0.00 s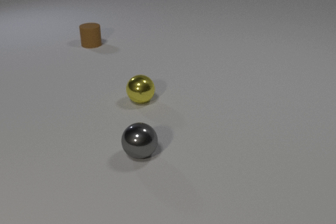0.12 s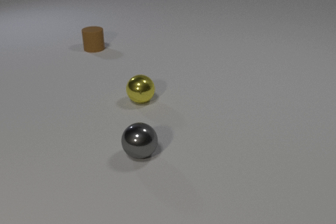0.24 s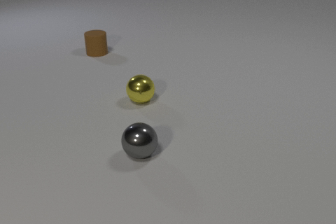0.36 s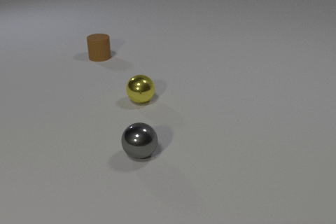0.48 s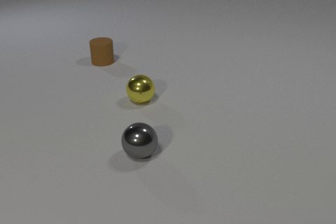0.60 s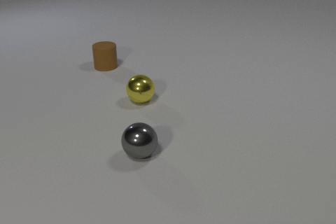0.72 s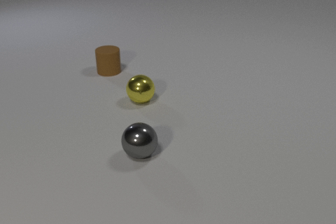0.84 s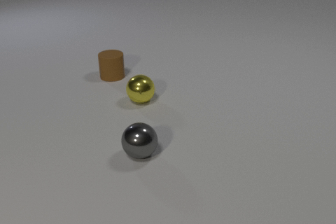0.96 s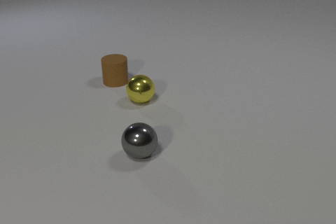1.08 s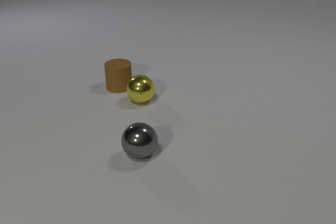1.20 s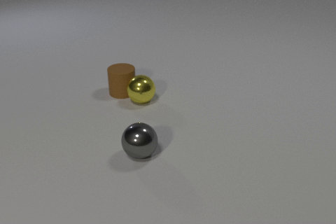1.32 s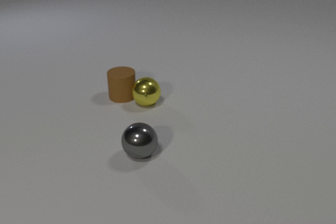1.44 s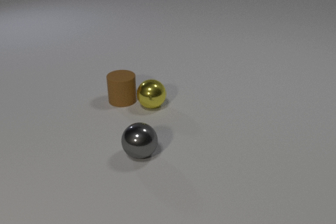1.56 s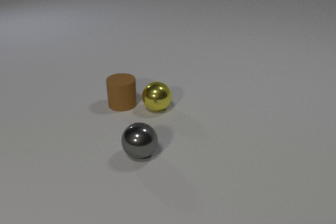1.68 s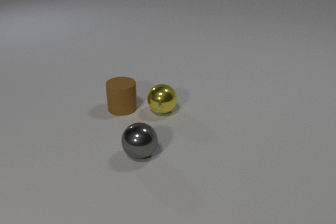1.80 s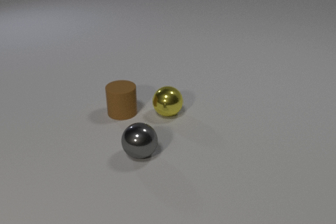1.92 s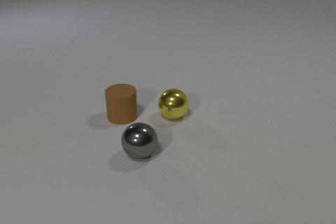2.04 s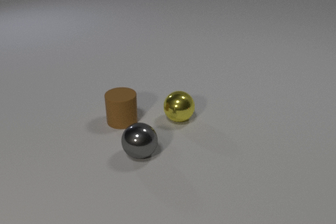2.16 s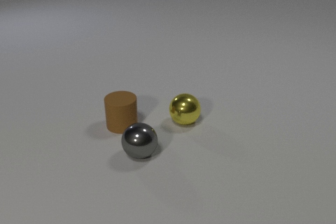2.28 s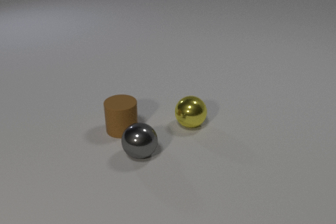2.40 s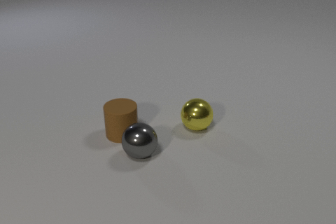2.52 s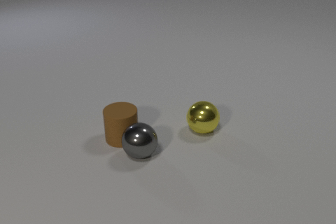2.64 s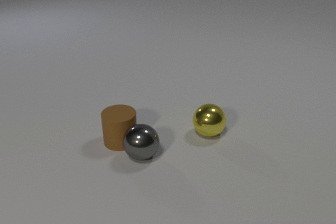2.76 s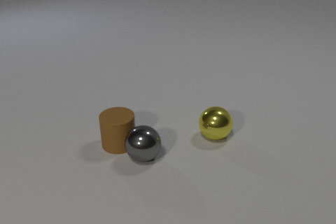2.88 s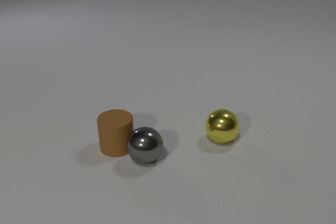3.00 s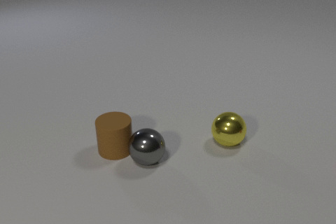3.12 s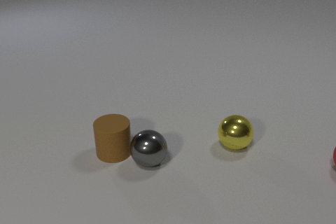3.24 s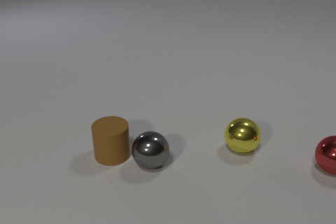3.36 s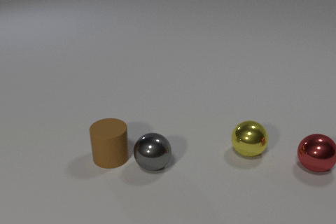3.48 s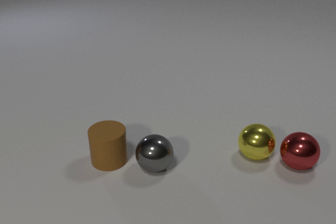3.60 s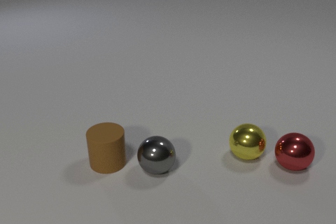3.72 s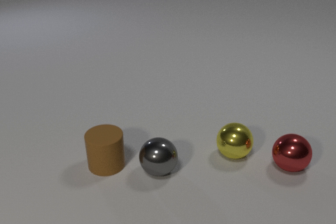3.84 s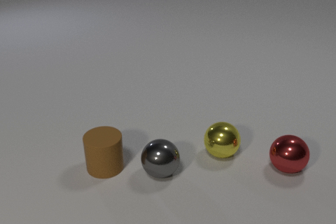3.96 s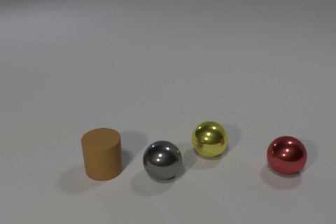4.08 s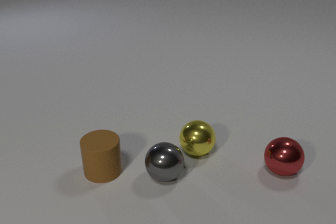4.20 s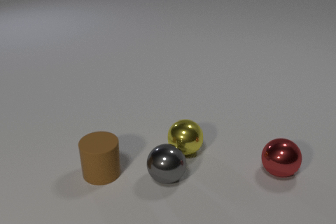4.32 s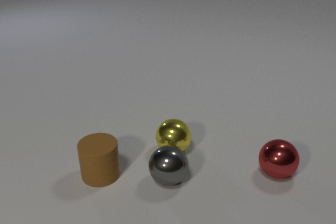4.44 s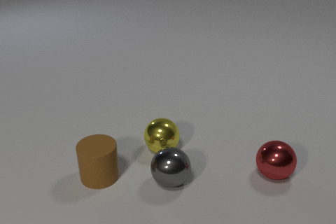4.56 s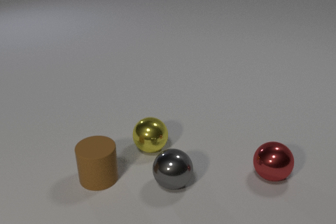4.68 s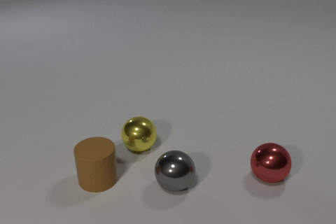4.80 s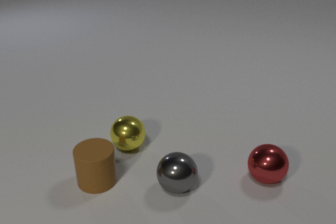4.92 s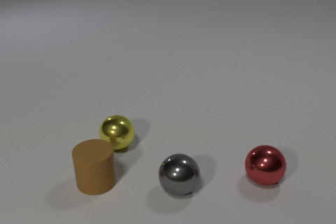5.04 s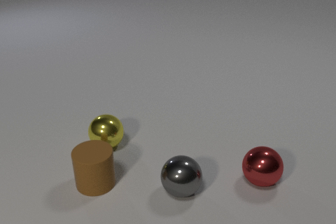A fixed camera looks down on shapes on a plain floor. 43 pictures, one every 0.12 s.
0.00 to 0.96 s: The brown rubber cylinder slides toward the camera.
0.96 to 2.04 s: The brown rubber cylinder slides toward the camera. The yellow metal sphere rolls to the right and toward the camera. The brown rubber cylinder and the yellow metal sphere collide.
2.04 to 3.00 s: The brown rubber cylinder slides toward the camera. The yellow metal sphere rolls to the right and toward the camera. The gray metal sphere rolls toward the camera. The brown rubber cylinder and the gray metal sphere collide.
3.00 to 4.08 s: The brown rubber cylinder slides toward the camera. The yellow metal sphere rolls to the left and toward the camera. The red metal sphere comes in at the right edge, rolls to the left and toward the camera. The gray metal sphere rolls toward the camera and to the right. The yellow metal sphere and the red metal sphere collide.
4.08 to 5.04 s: The brown rubber cylinder slides toward the camera. The yellow metal sphere rolls to the left. The red metal sphere rolls toward the camera and to the left. The gray metal sphere rolls toward the camera and to the right.
What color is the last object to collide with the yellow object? red.
Are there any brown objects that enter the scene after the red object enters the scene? no.
How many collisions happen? 3.
